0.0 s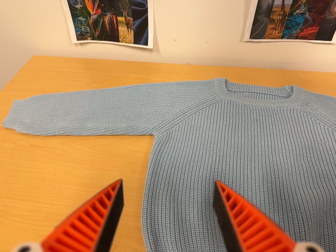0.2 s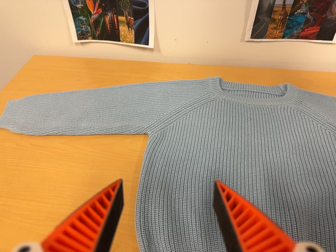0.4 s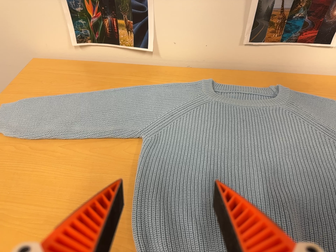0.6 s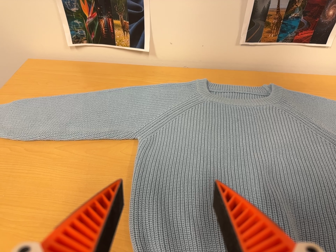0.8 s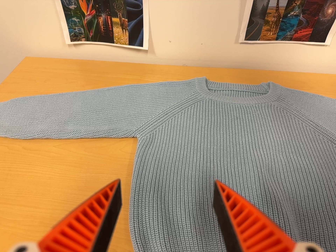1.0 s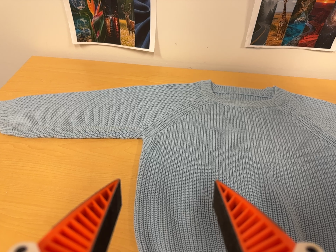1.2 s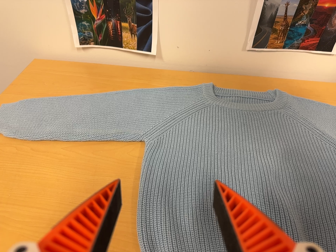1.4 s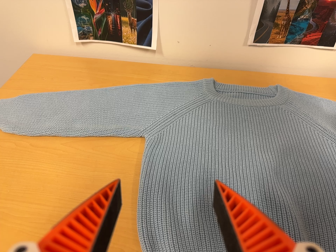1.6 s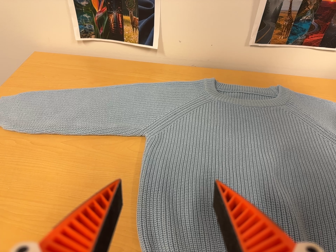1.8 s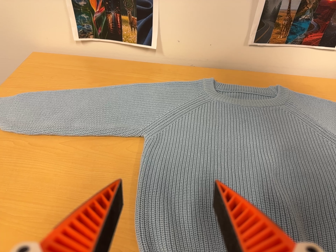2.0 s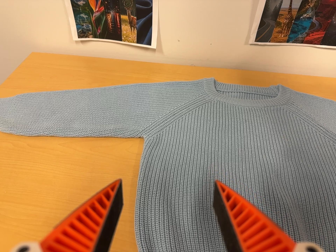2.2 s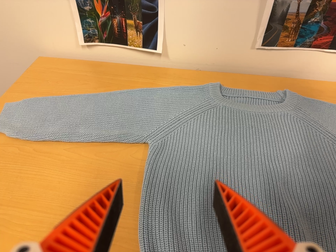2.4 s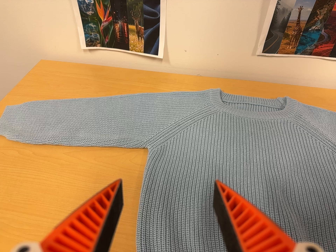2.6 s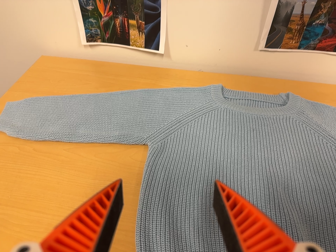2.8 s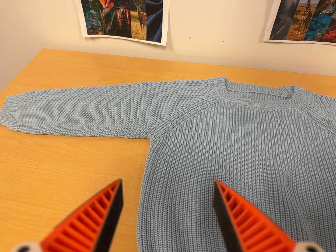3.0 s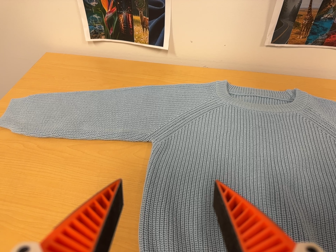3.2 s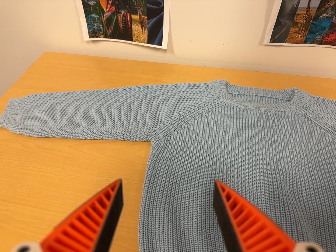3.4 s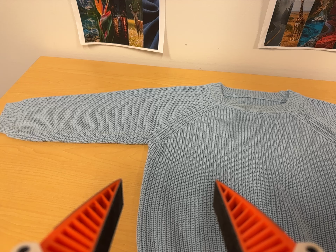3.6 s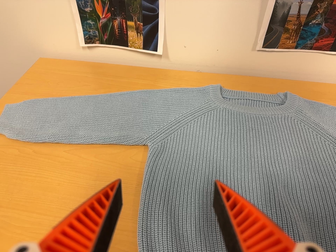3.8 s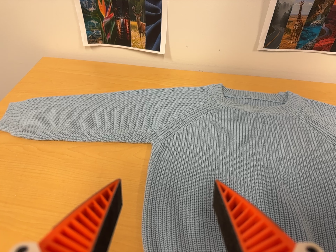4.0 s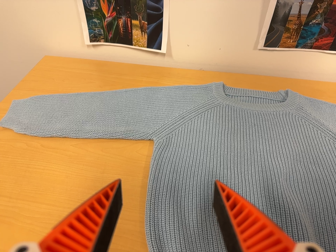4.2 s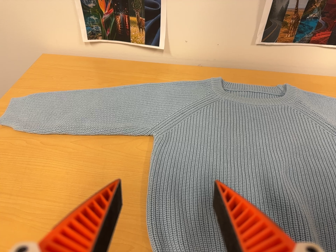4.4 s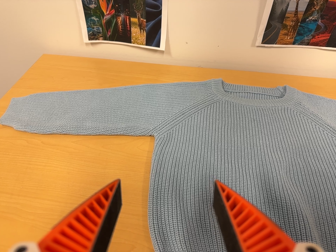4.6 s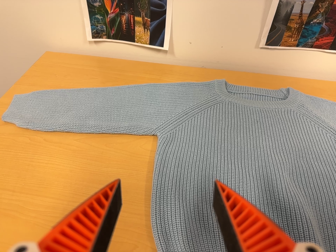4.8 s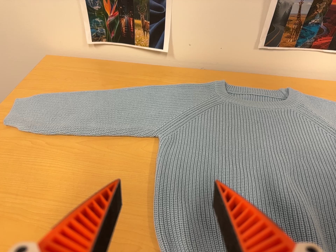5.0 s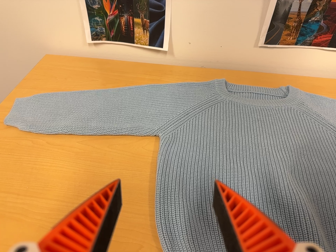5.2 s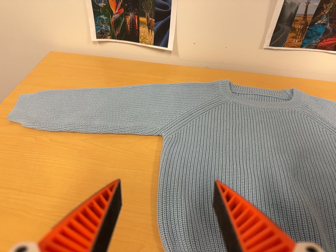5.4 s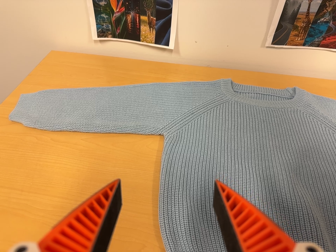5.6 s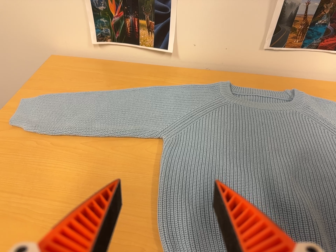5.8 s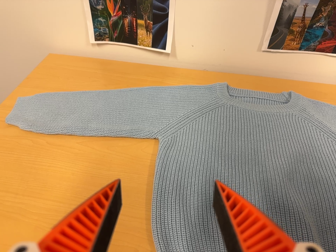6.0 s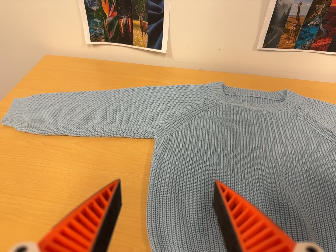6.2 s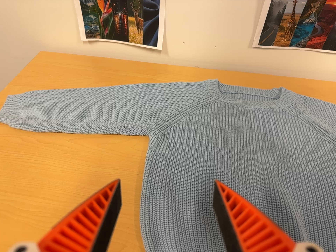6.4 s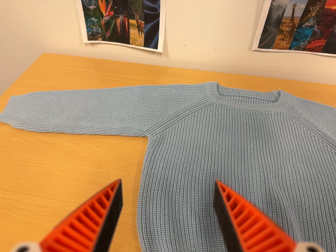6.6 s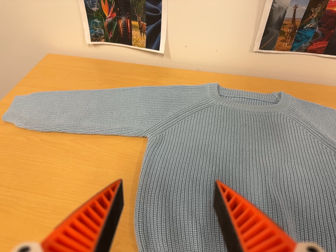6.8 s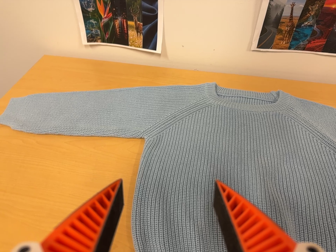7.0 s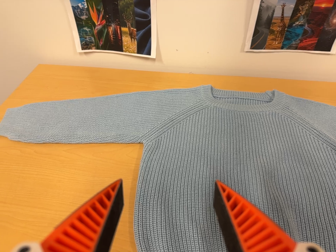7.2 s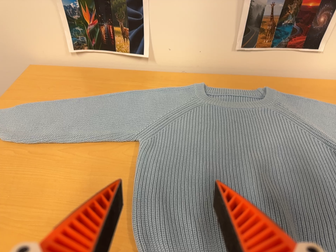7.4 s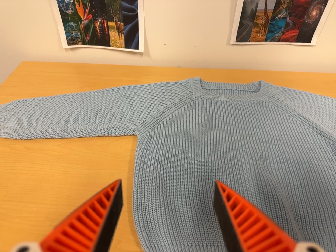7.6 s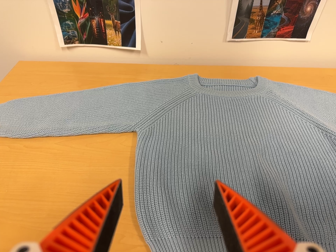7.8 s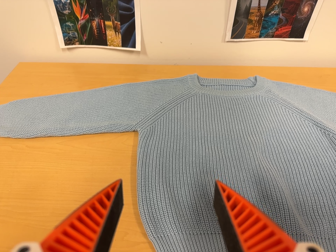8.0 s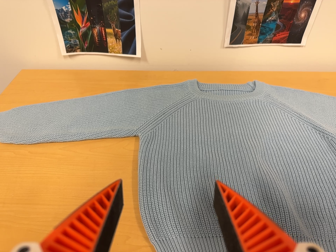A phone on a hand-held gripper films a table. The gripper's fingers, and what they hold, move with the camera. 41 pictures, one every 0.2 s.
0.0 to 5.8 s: The camera shifts only a little, or ends up much as it began.
5.8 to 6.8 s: The camera travels to its right, about 4 cm, so close, fixed things drift to the left.
6.8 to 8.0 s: The camera shifts only a little, or ends up much as it began.
The film runs backward here.
